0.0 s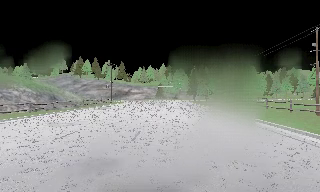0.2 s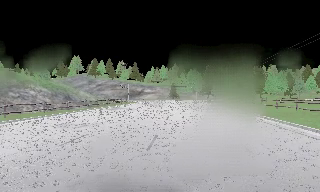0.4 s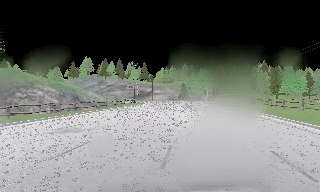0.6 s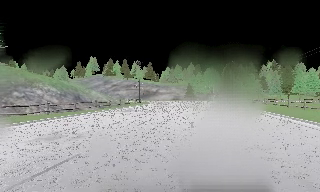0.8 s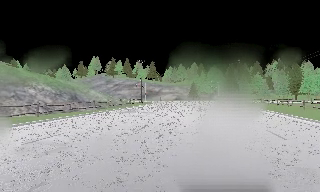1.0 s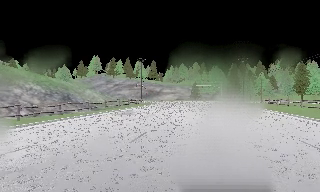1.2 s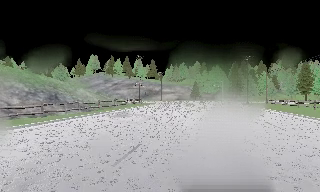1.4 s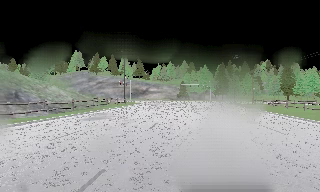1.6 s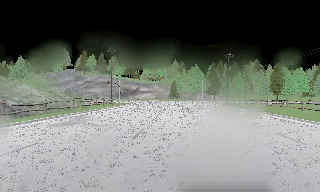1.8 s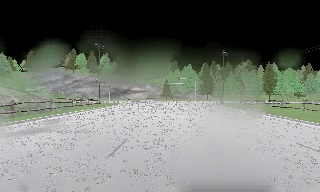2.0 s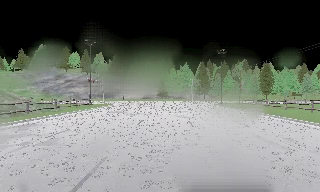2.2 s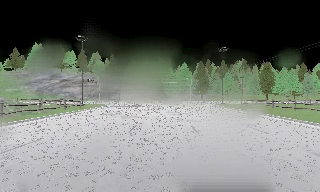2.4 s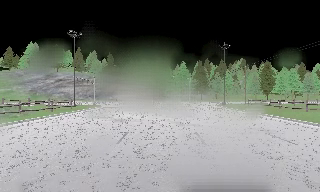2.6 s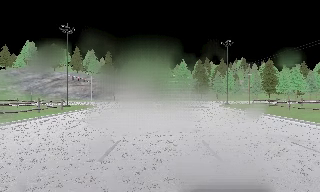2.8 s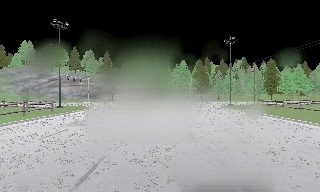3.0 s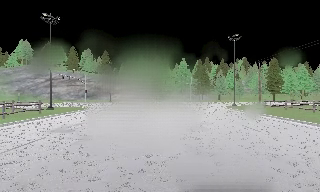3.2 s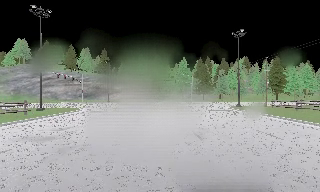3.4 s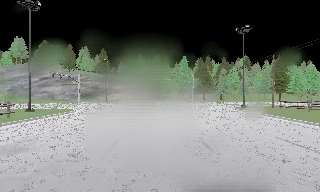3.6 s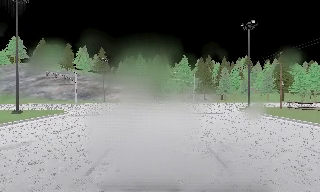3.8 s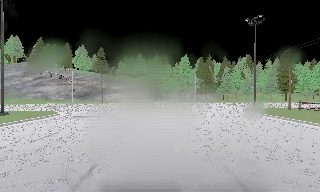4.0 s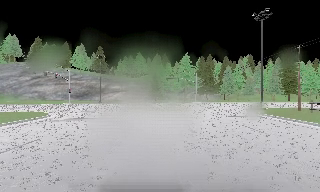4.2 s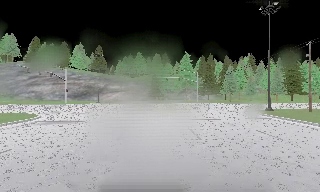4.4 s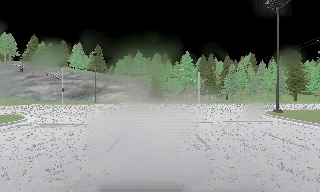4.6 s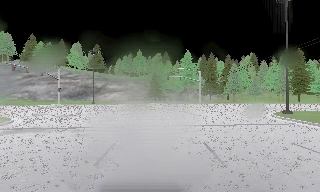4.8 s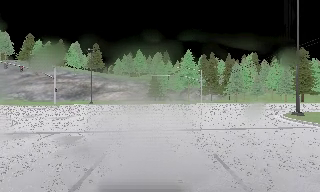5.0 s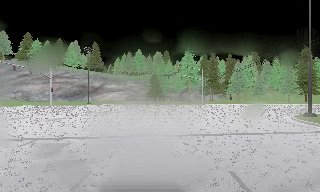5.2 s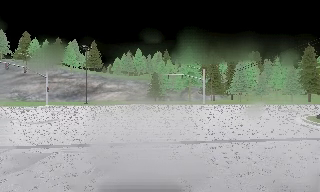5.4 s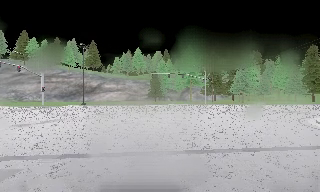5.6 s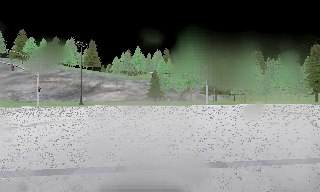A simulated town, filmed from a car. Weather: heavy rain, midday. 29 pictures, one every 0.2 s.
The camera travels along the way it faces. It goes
forward.
0.0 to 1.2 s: The scene slides to the right, as the camera pans about 10 degrees to its left. It travels forward, about 10 m, so what stands in front looms larger. It gains speed.
1.2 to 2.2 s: The camera swings to its right by about 10 degrees, and the scene slides to the left. It travels forward, about 10 m, so what stands in front looms larger.
2.2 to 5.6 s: The camera travels forward, about 25 m, so what stands in front looms larger.
The film runs forward here.
